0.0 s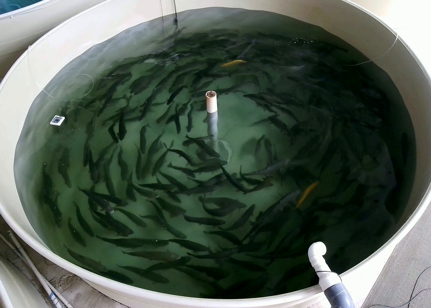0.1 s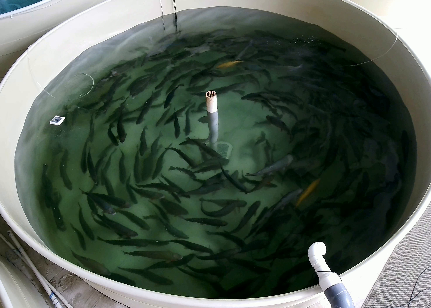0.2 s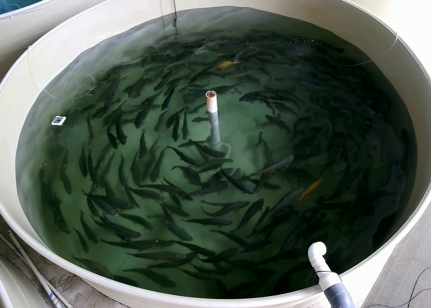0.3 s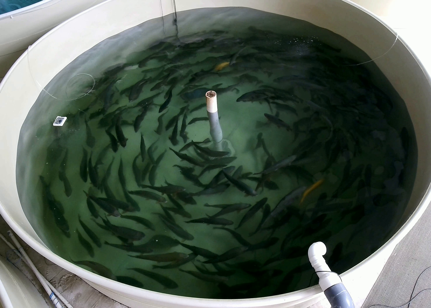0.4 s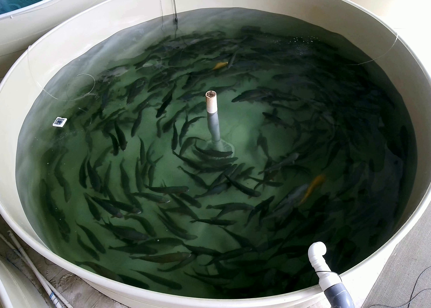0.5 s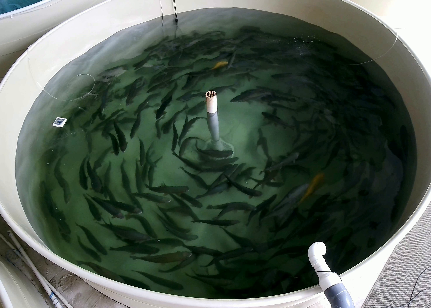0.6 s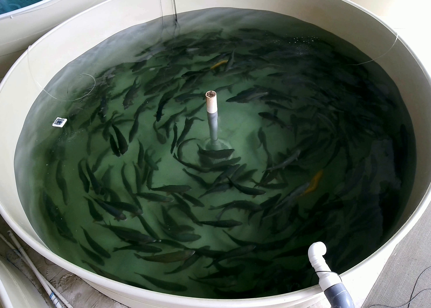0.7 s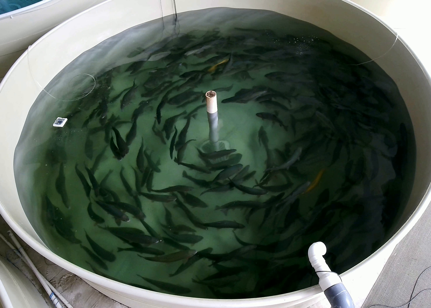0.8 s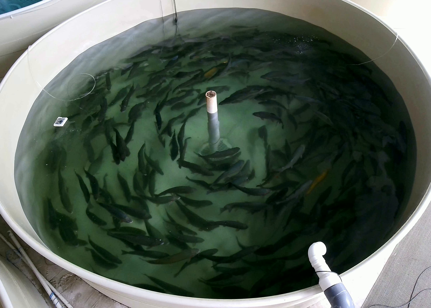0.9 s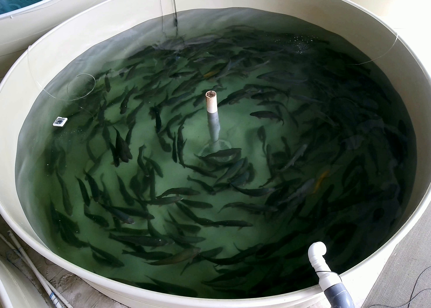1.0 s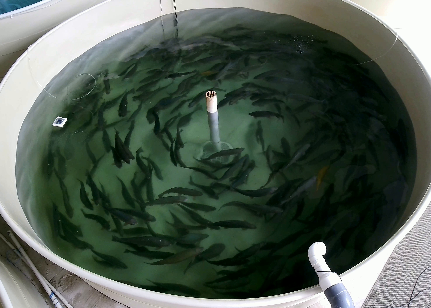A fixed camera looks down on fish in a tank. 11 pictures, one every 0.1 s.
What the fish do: Normal cruising.
